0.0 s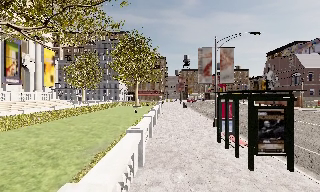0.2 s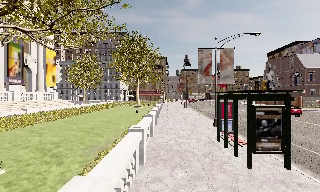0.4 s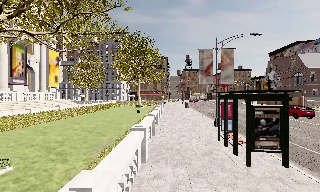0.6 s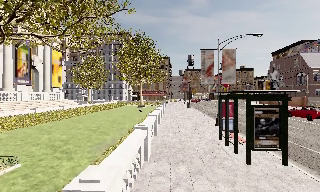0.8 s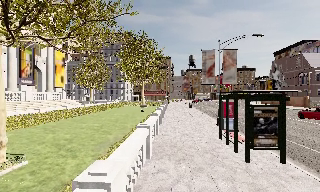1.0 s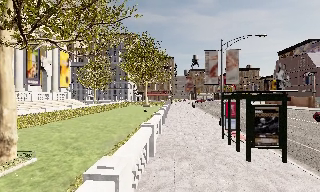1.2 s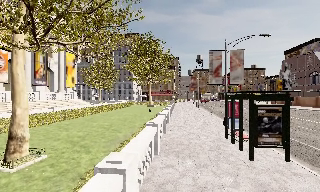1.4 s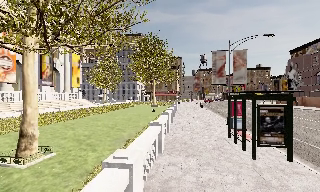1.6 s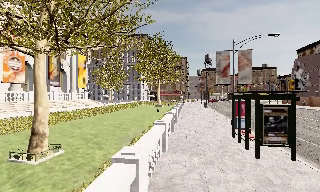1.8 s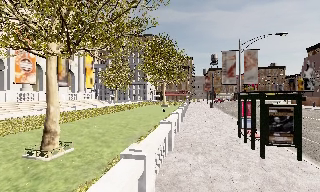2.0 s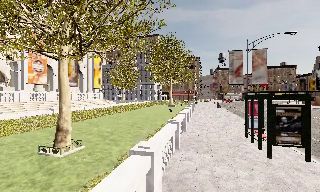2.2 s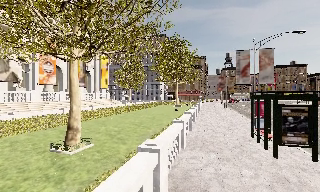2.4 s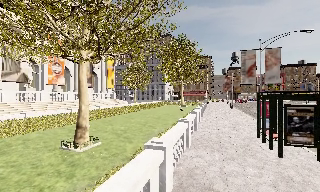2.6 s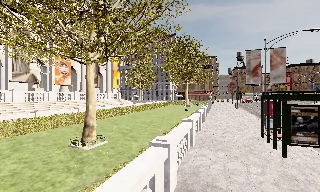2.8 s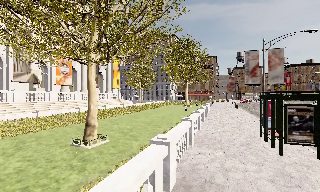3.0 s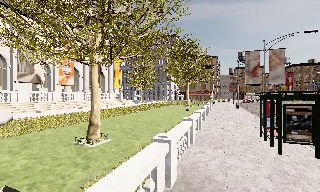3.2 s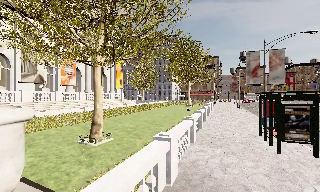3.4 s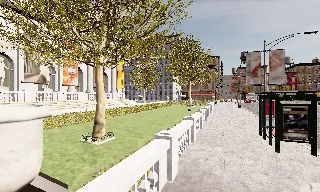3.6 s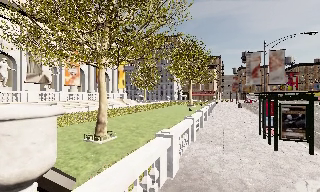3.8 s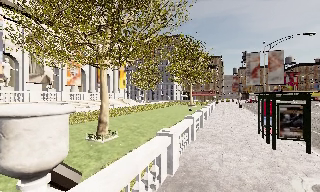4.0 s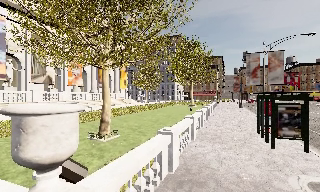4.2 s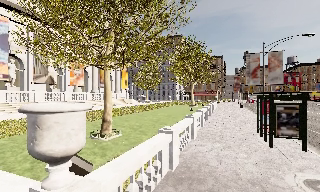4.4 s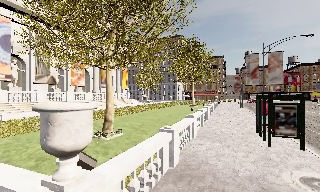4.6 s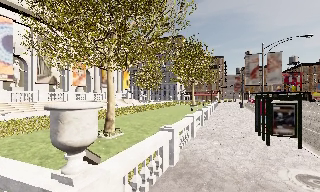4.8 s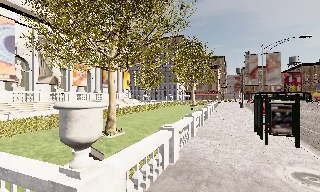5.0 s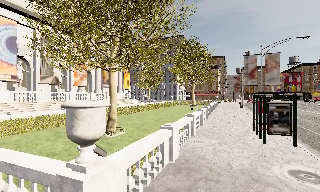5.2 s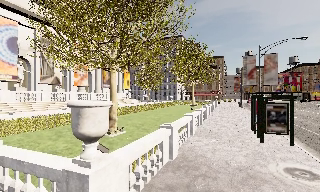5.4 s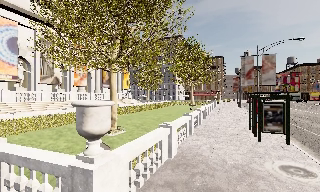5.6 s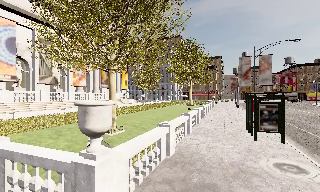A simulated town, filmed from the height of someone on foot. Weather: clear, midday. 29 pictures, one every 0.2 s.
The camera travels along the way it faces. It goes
backward.
0.0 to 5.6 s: The camera pans to its left, which is counterclockwise from overhead, by about 20 degrees. It travels backward, about 5 m, so what stands in front gets smaller.
The film runs backward here.
